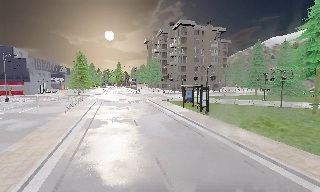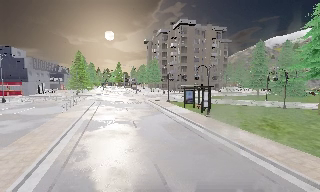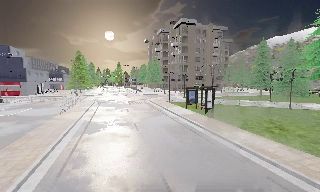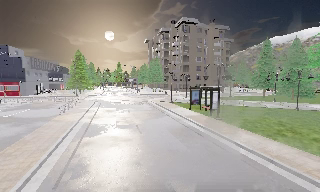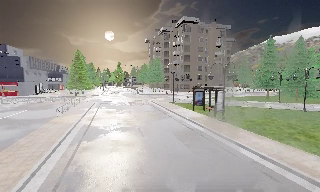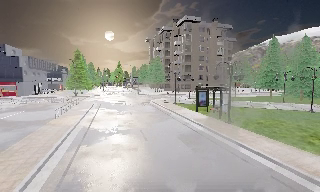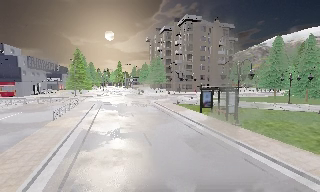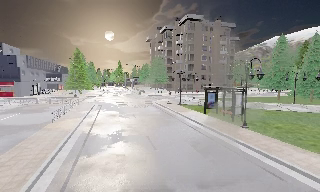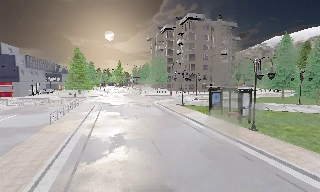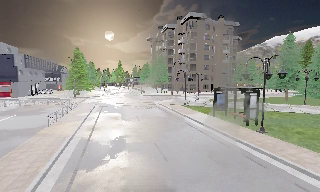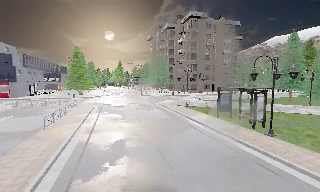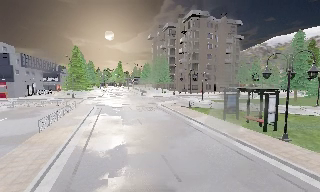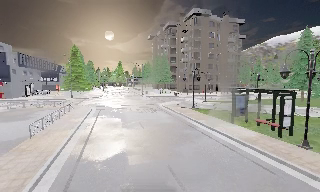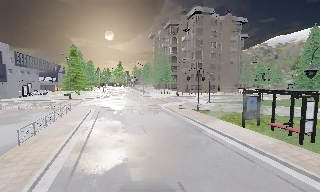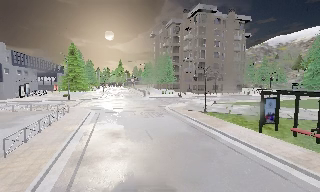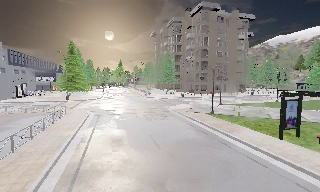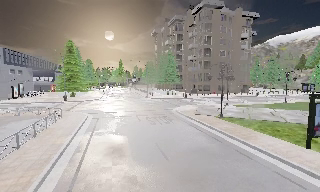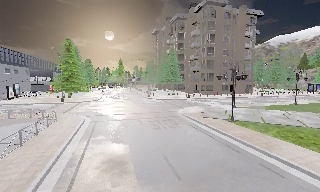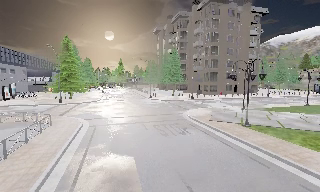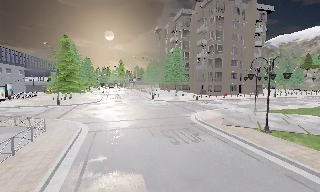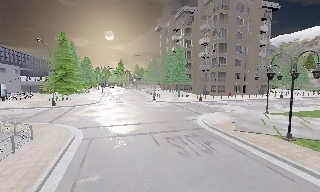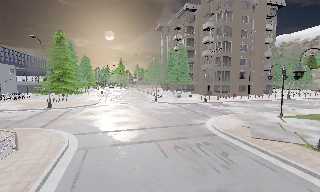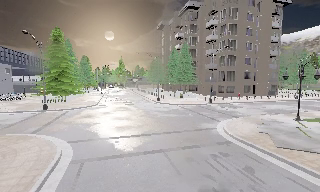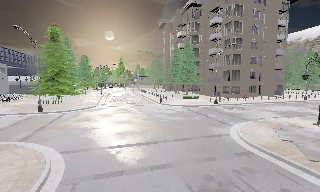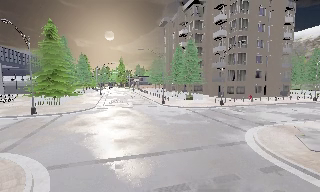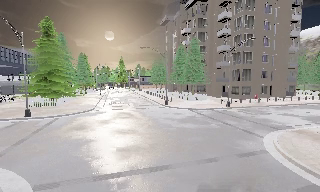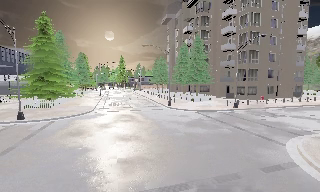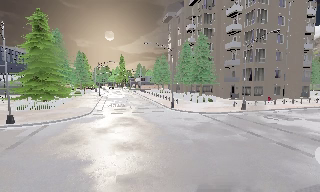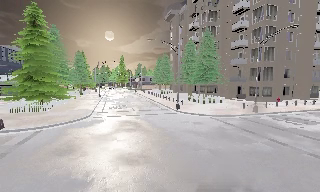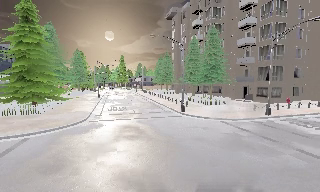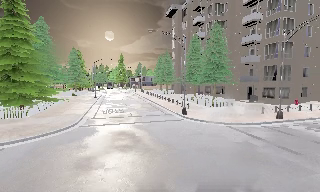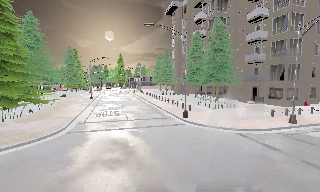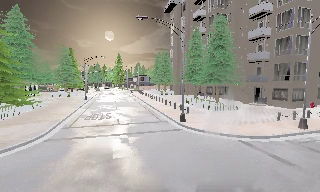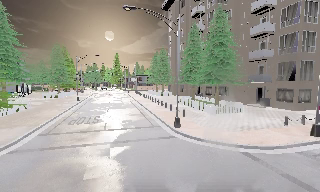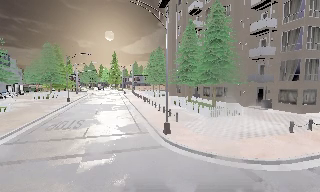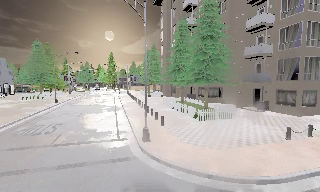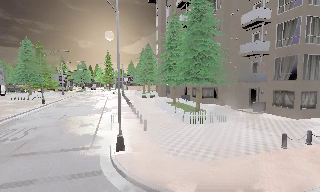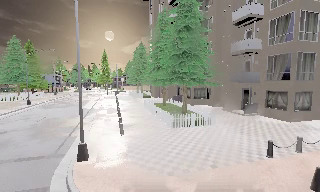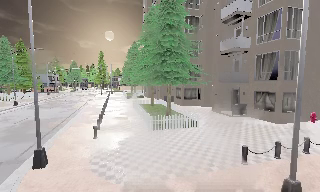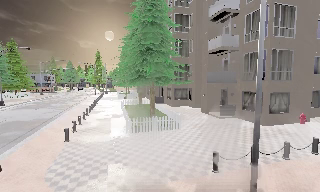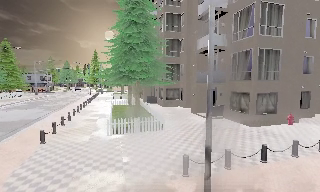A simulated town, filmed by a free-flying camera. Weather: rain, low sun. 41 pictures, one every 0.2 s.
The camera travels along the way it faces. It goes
forward.
0.0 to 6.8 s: The camera travels forward, about 35 m, so what stands in front looms larger. It gains speed.
6.8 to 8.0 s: The camera travels to its right and forward, about 9 m, so close, fixed things drift to the left.
The film runs backward here.
